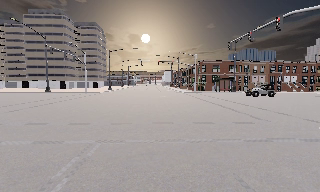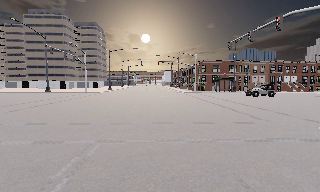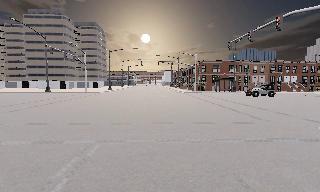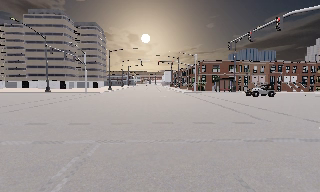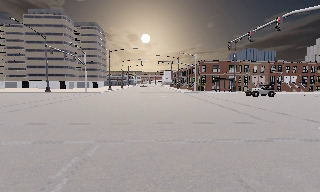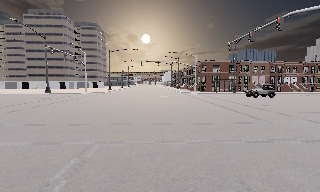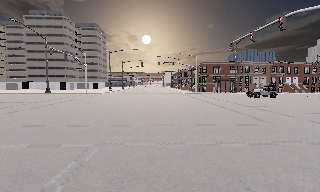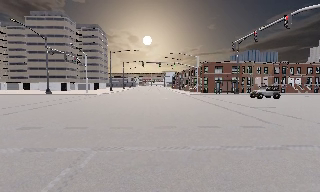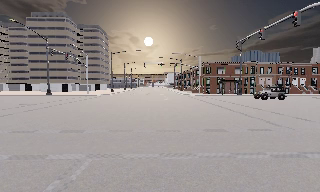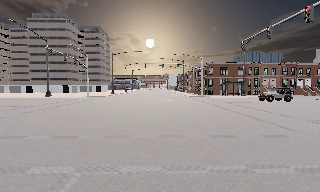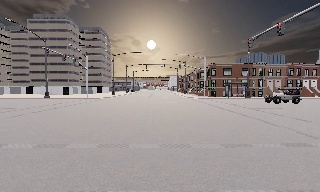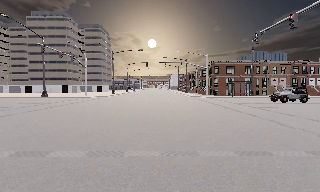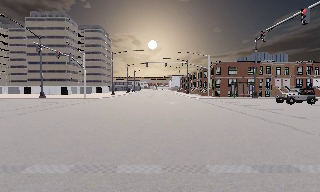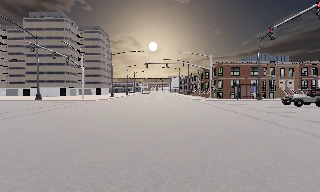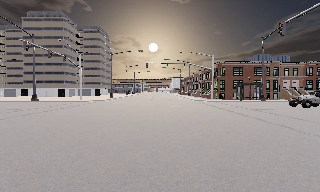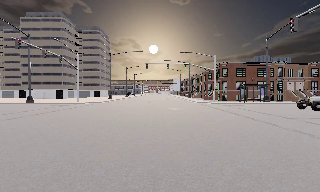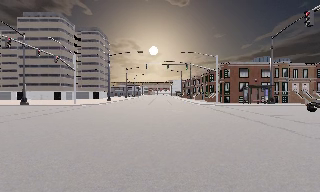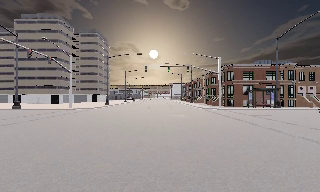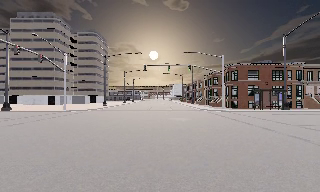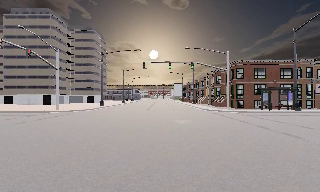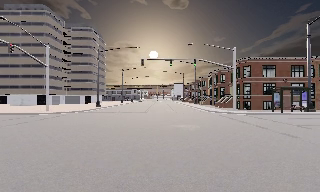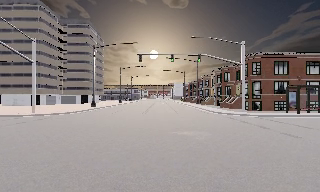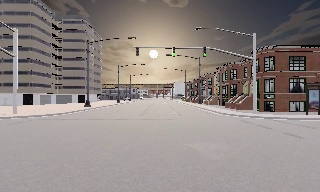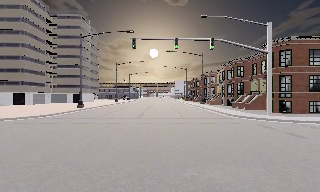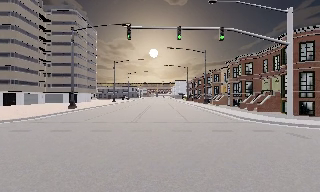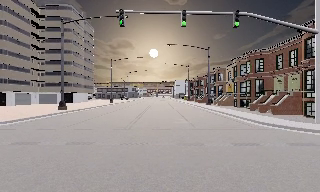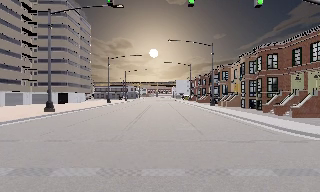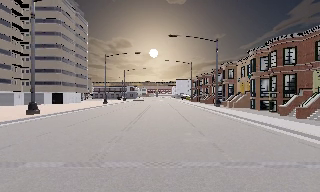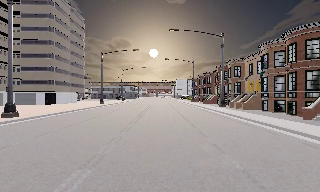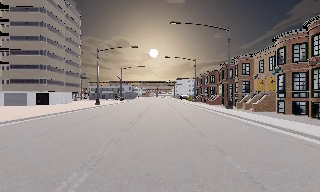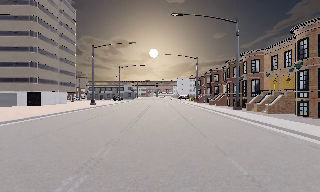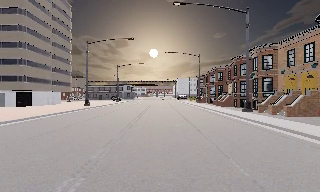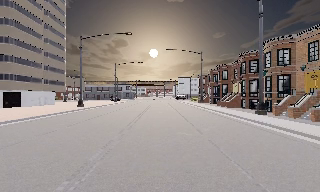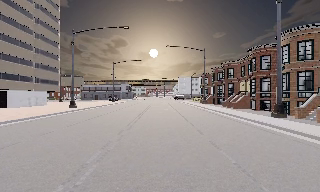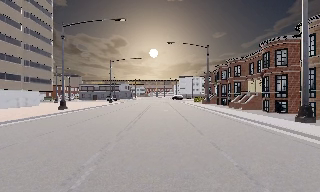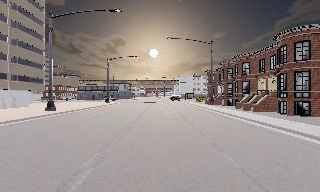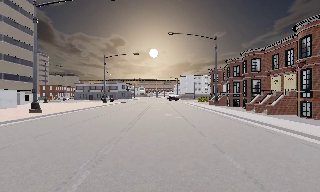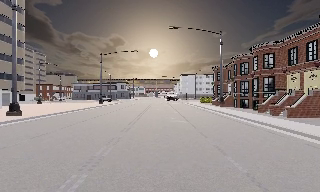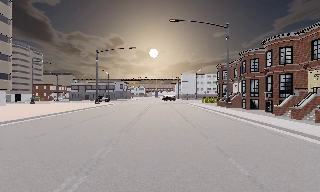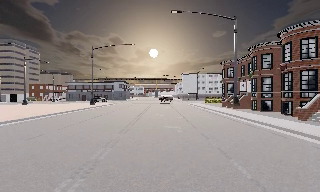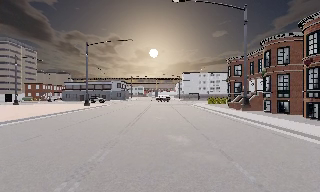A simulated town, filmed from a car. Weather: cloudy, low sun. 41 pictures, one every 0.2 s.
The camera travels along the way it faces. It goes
forward.
0.0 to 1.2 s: The camera shifts only a little, or ends up much as it began.
1.2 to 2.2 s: The camera travels forward, about 3.5 m, so what stands in front looms larger. It gains speed.
2.2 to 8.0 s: The camera travels forward, about 55 m, so what stands in front looms larger. It gains speed.
The film runs forward here.
